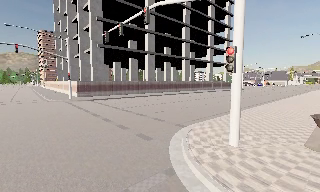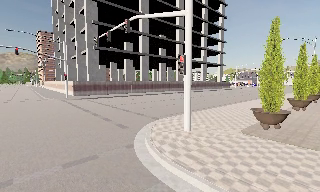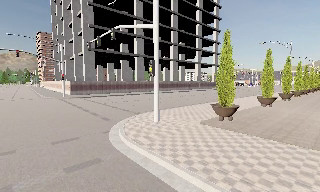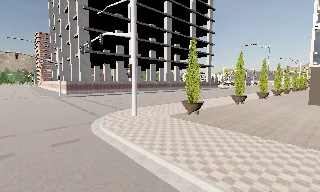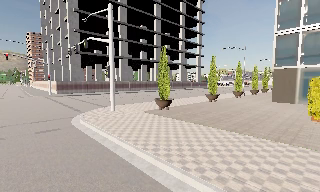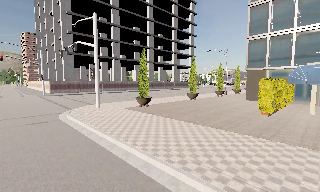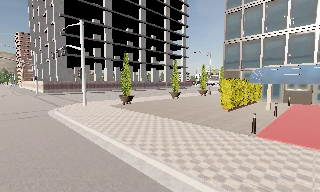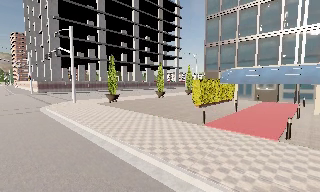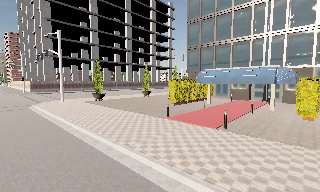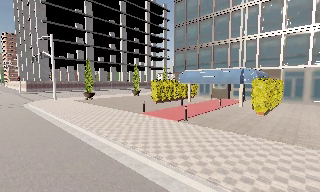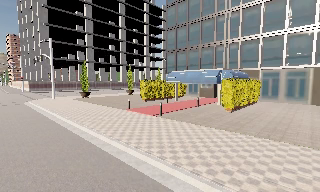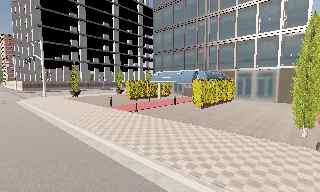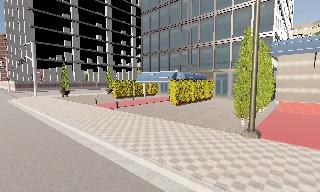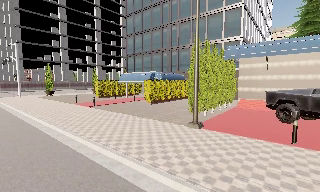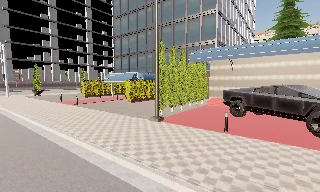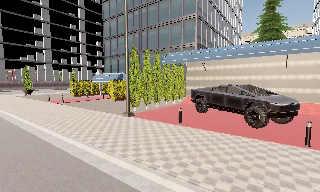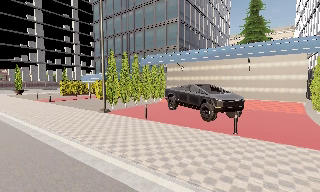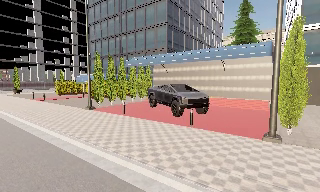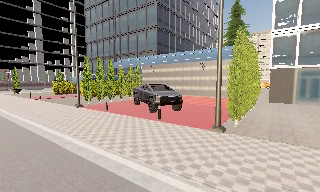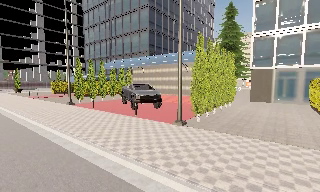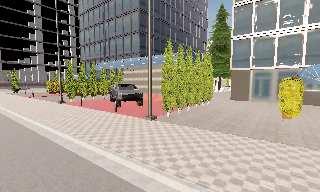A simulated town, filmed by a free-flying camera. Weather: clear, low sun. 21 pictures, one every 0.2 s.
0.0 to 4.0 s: The camera swings to its right by about 10 degrees, and the scene slides to the left. It travels to its right and backward, about 45 m, so close, fixed things drift to the left.
The film runs backward here.
